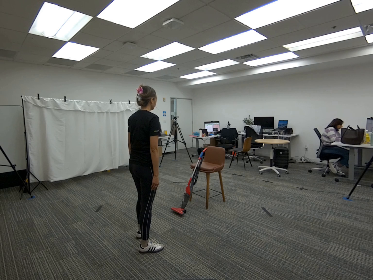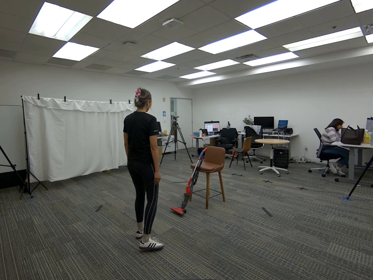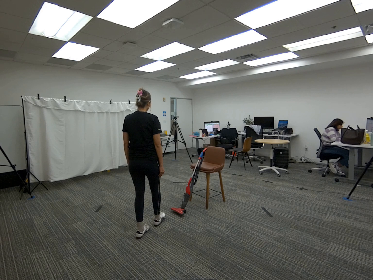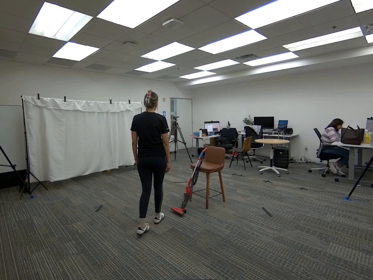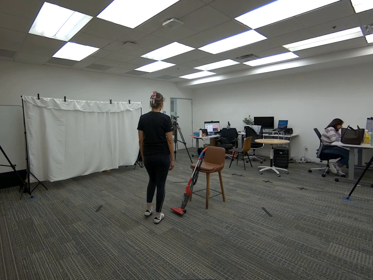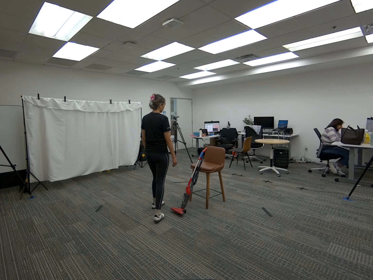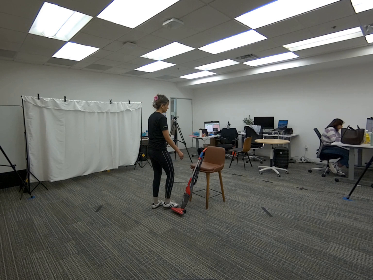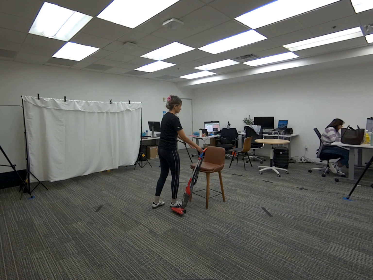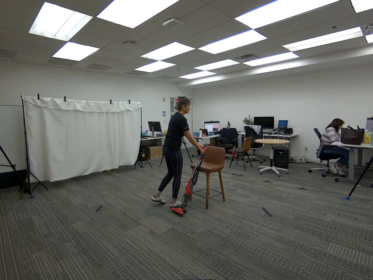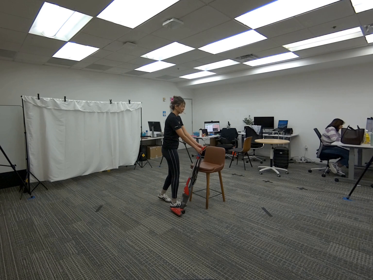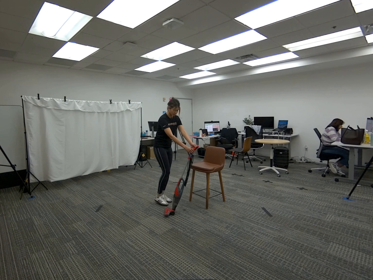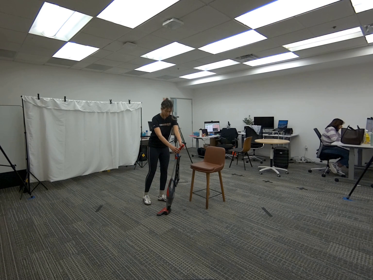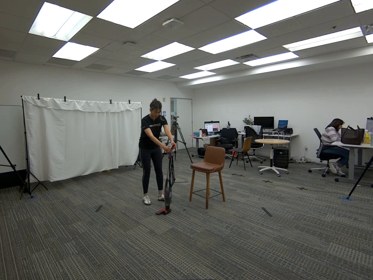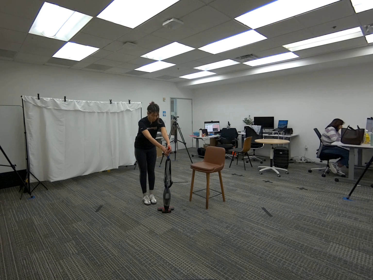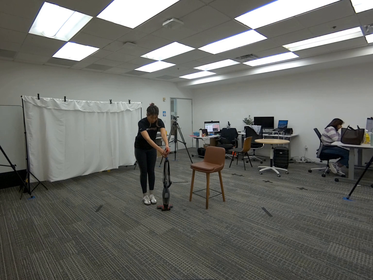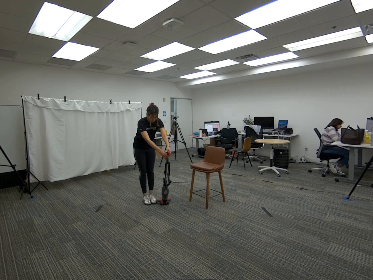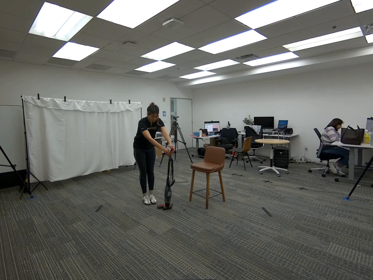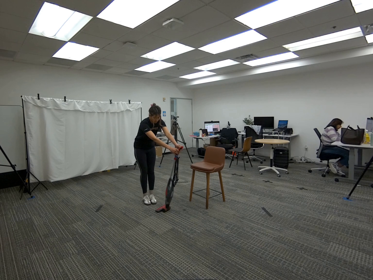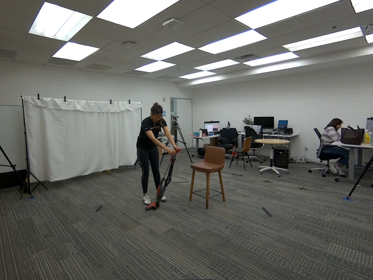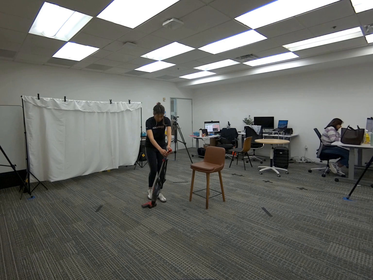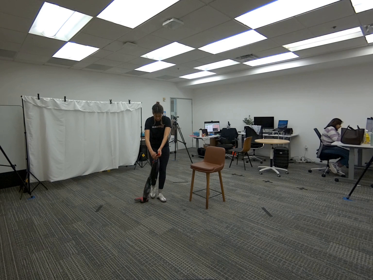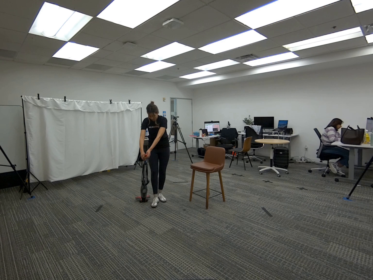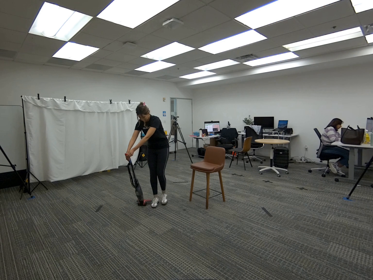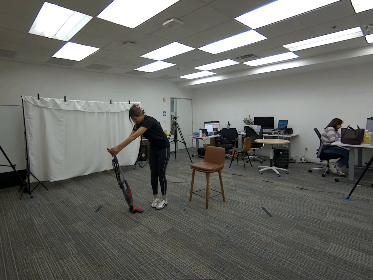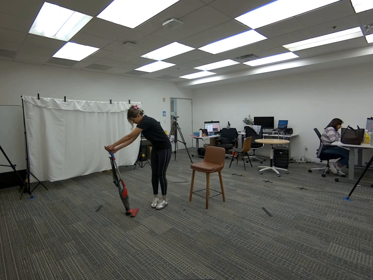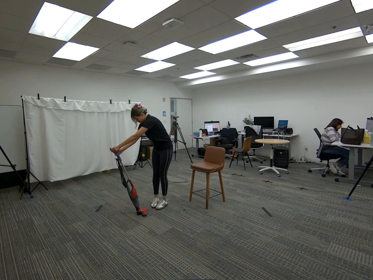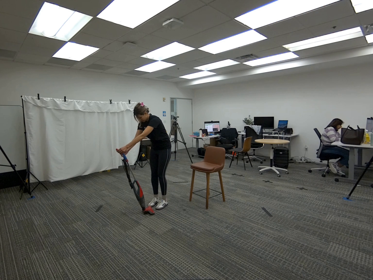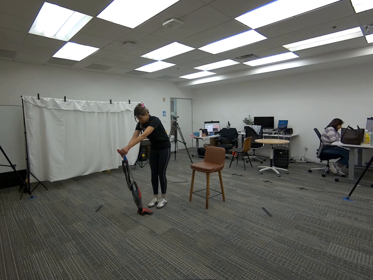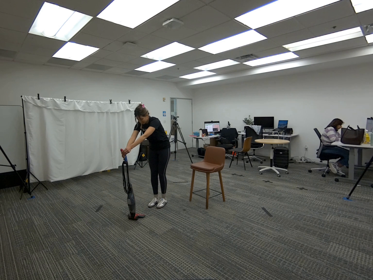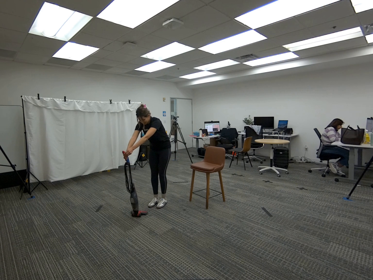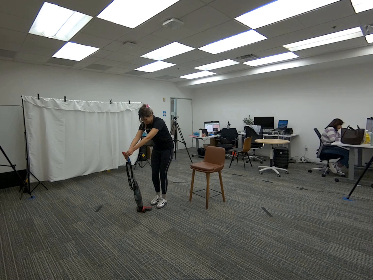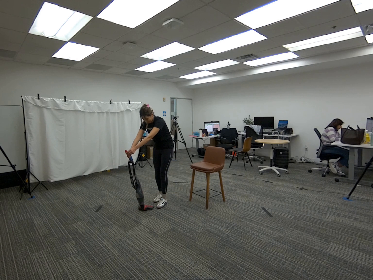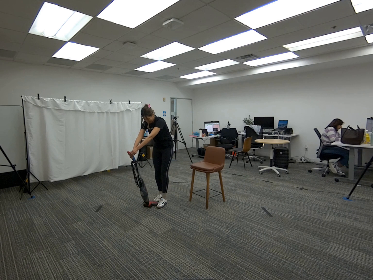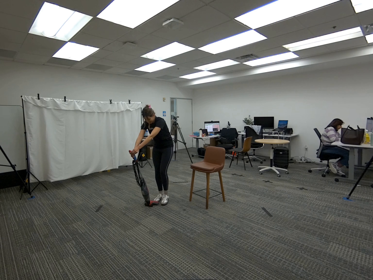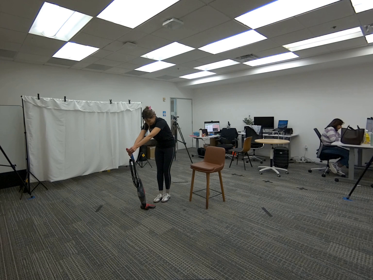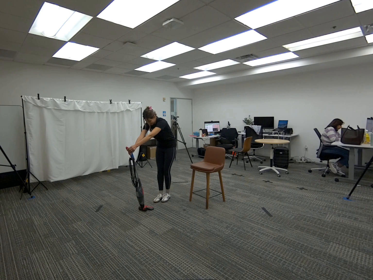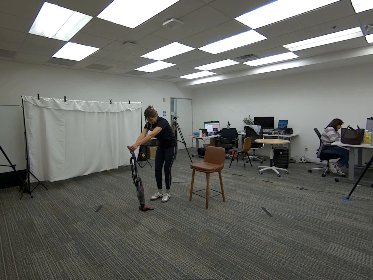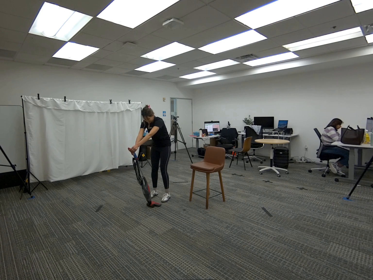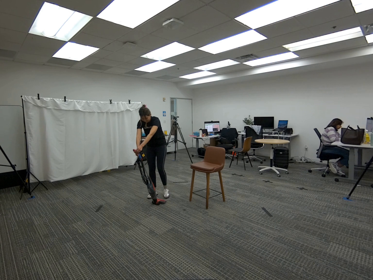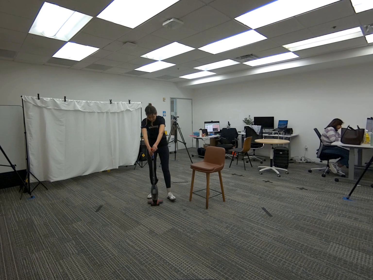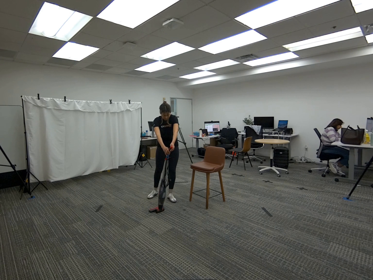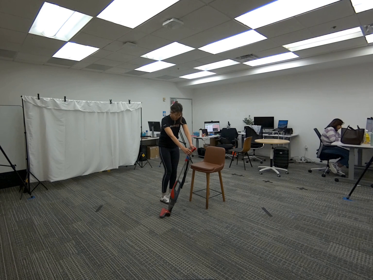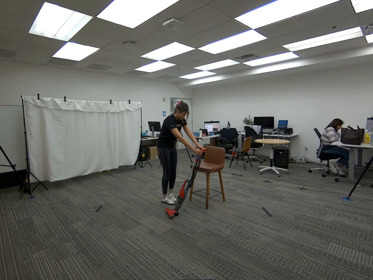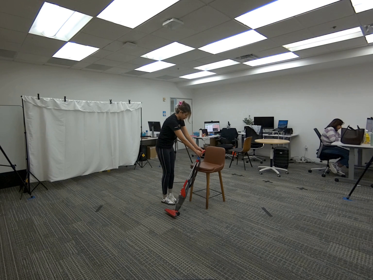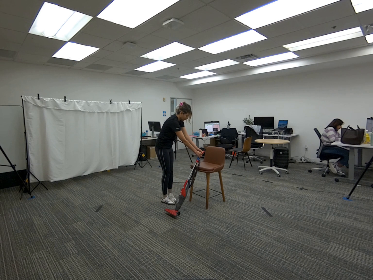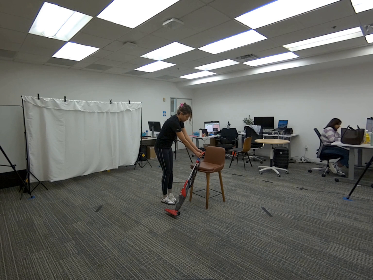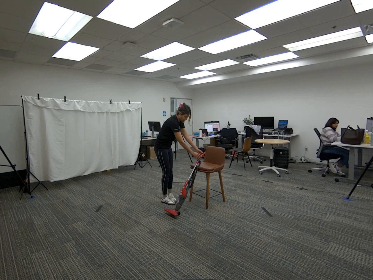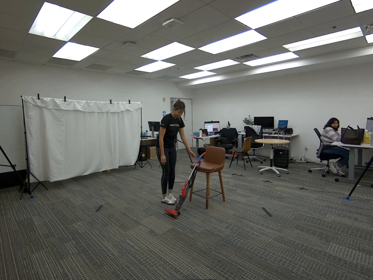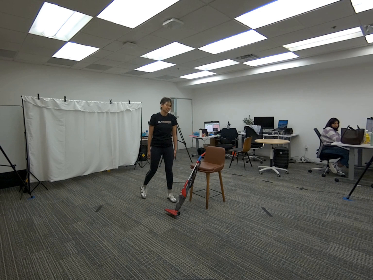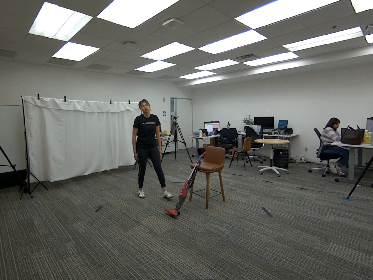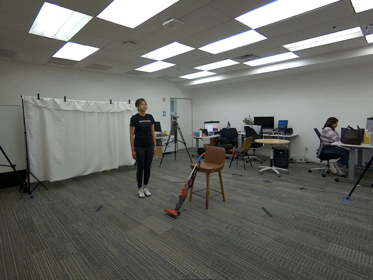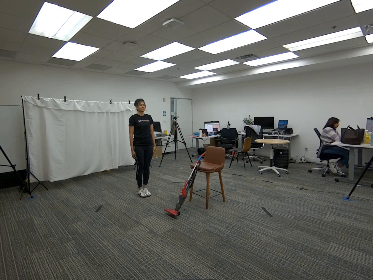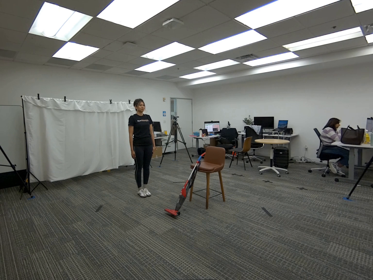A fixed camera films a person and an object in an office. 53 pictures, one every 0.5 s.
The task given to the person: Walk over to the vacuum leaning on the tall bar stool and using both hands to pick up the vacuum proceed to hold the vacuum infront of you and perform vacuum motions towards you. Place vacuum leaning on the tall bar stool when complete.
